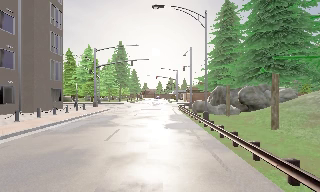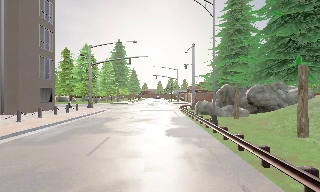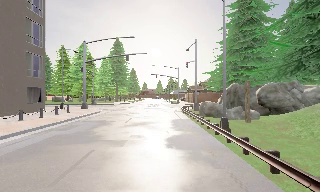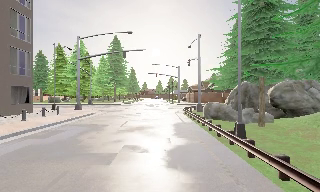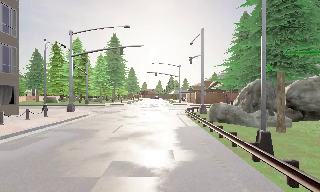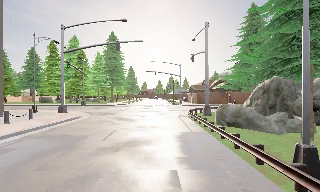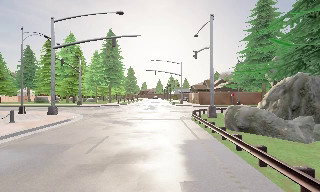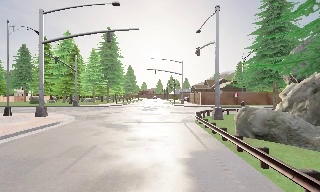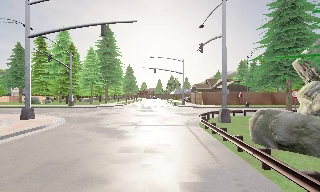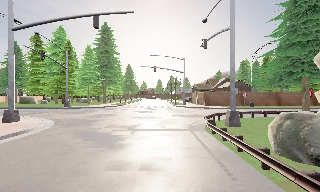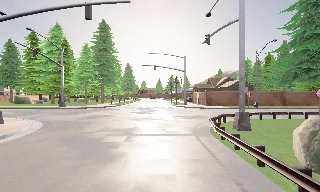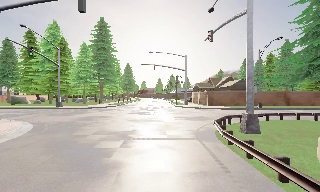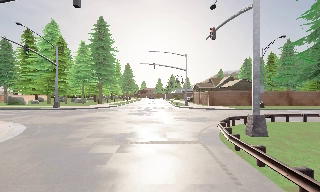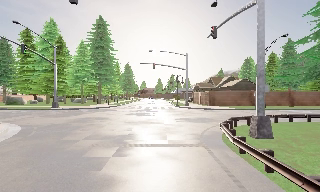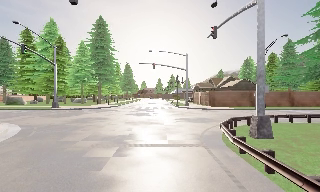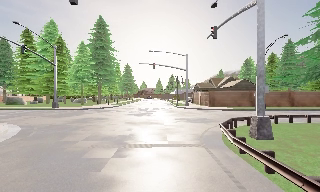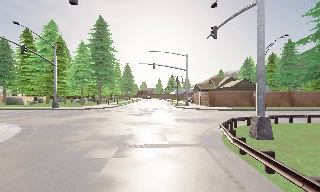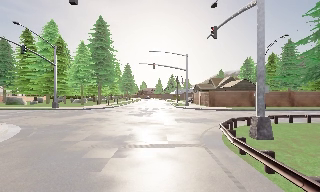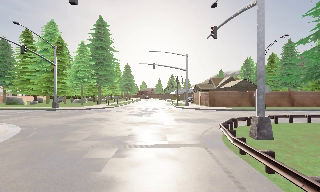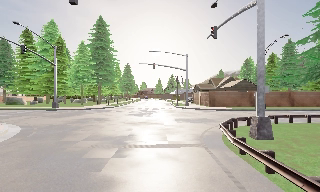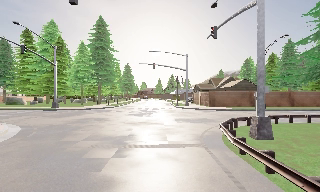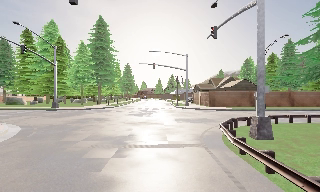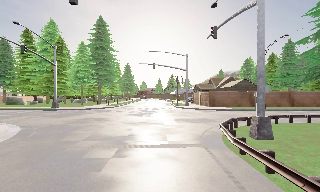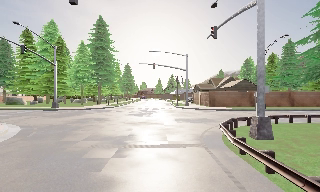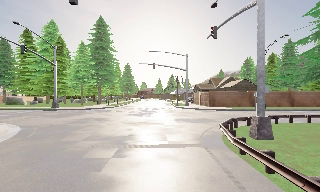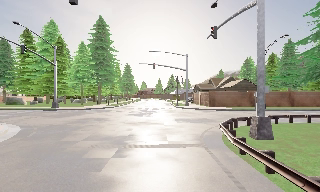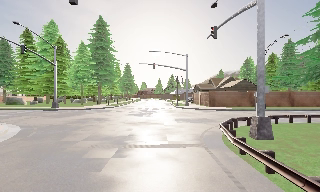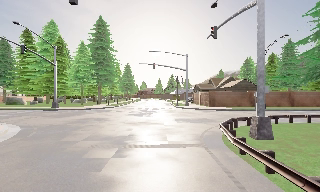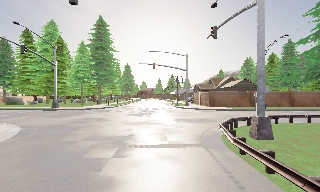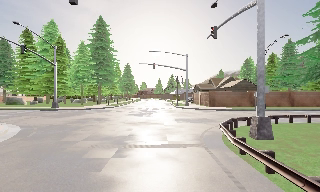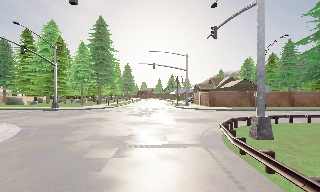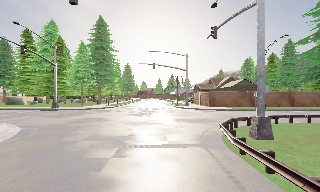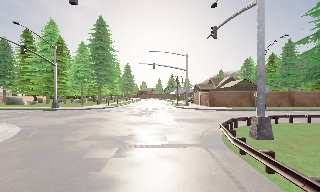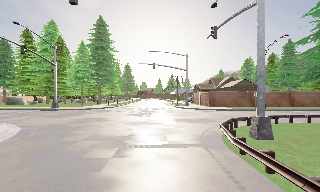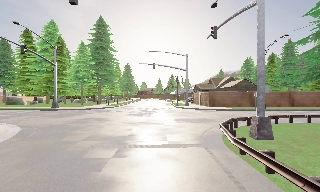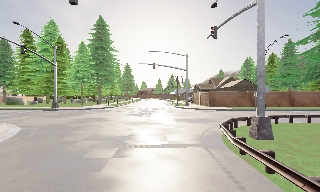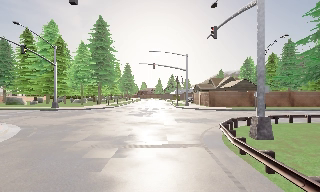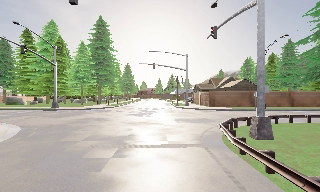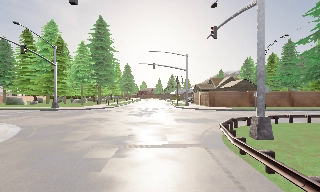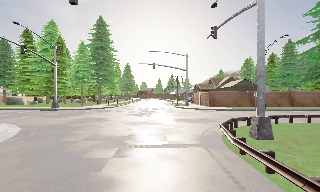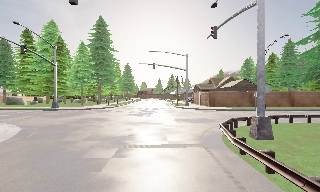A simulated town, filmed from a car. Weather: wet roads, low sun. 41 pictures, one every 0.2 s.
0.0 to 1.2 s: The camera travels forward, about 9 m, so what stands in front looms larger.
1.2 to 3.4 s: The camera travels forward, about 6 m, so what stands in front looms larger. It loses speed.
3.4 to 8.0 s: The camera keeps its place and its aim.
The film runs forward here.
